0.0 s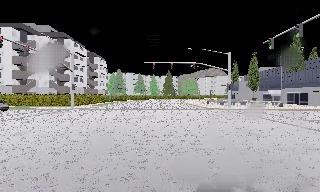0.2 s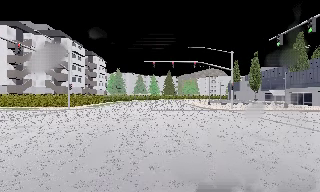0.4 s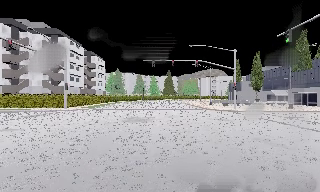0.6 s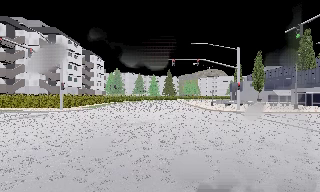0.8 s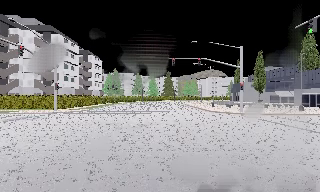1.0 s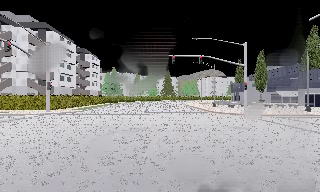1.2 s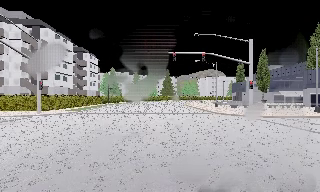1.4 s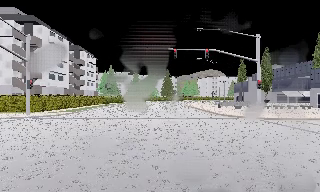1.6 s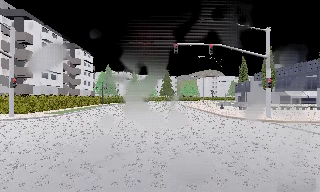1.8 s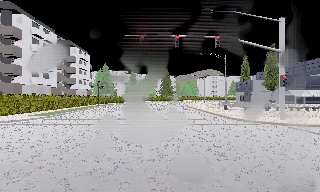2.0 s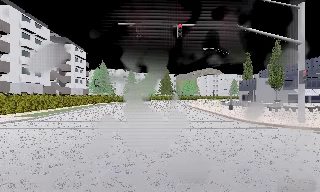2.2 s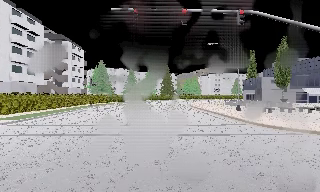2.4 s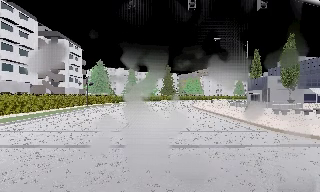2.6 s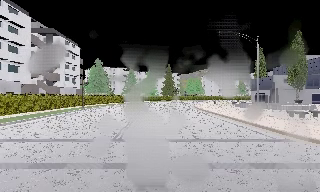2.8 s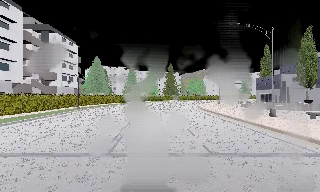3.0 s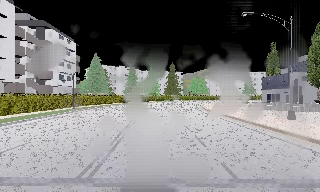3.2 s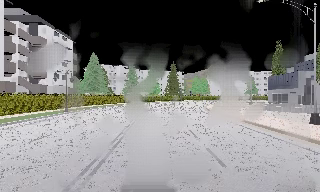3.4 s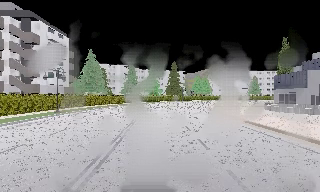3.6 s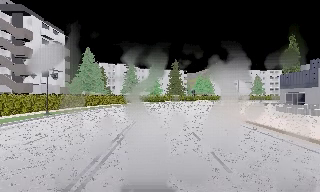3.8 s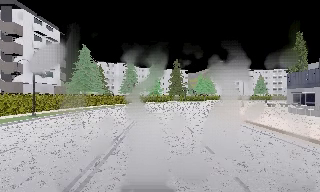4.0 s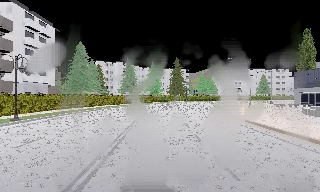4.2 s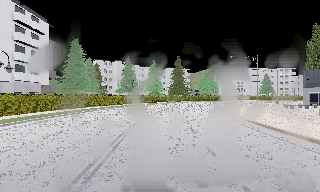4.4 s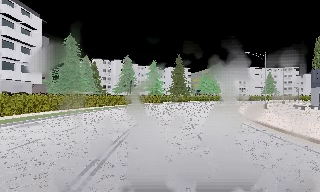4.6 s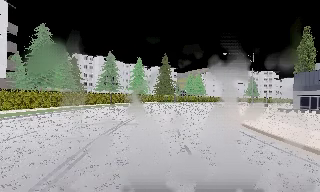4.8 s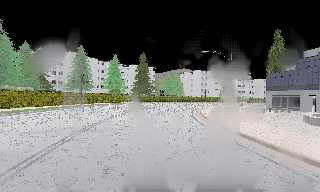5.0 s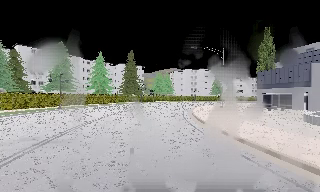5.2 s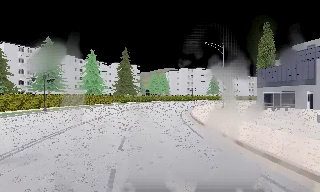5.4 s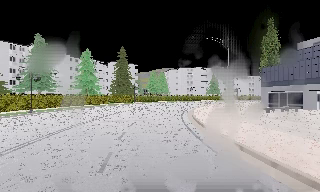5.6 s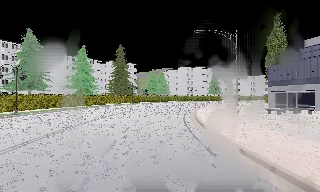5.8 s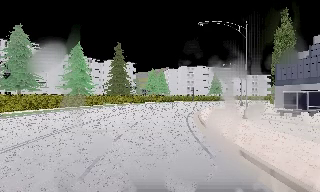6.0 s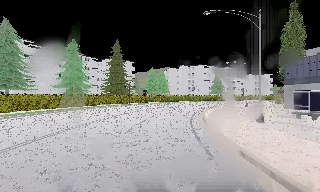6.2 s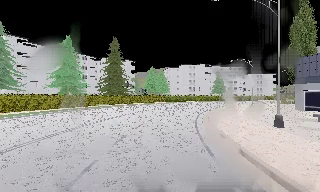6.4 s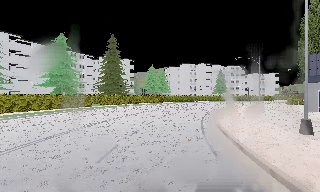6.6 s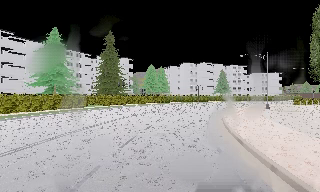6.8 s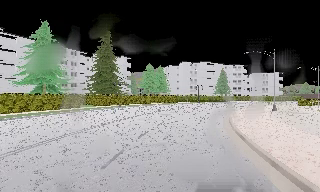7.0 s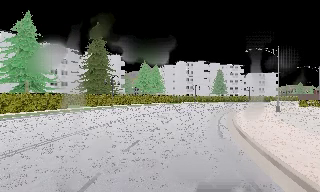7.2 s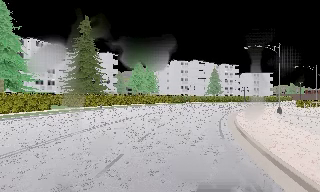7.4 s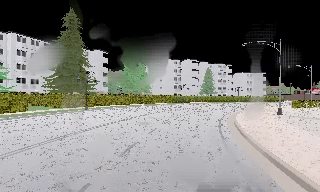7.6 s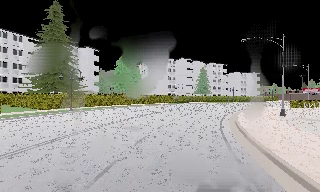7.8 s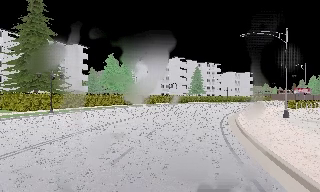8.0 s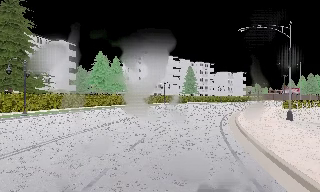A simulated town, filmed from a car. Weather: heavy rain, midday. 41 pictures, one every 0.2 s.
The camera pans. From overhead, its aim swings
clockwise.
The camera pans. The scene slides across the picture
to the left.
0.0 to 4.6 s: The camera travels forward, about 35 m, so what stands in front looms larger.
4.6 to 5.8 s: The camera swings to its right by about 15 degrees, and the scene slides to the left. It travels forward, about 10 m, so what stands in front looms larger.
5.8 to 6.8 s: The camera travels forward, about 8 m, so what stands in front looms larger.
6.8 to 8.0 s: The camera swings to its right by about 15 degrees, and the scene slides to the left. It travels forward, about 10 m, so what stands in front looms larger.
The film runs forward here.
